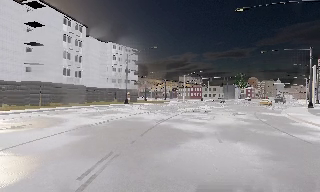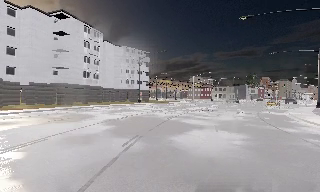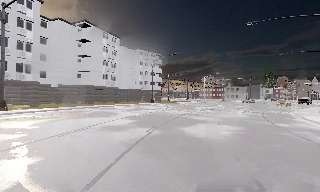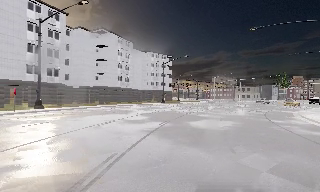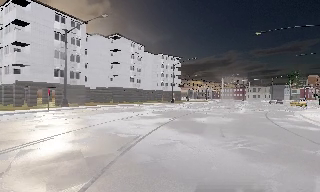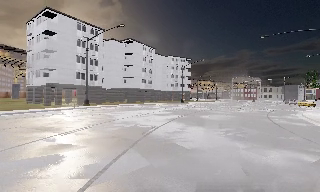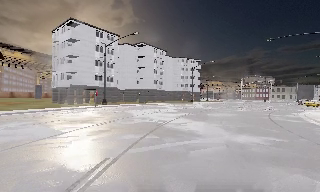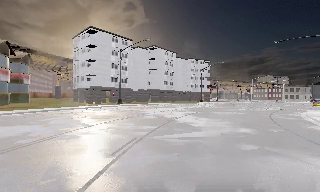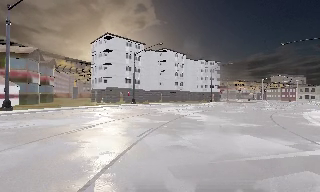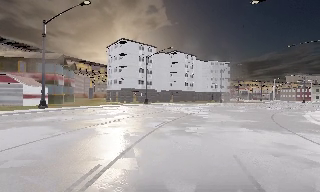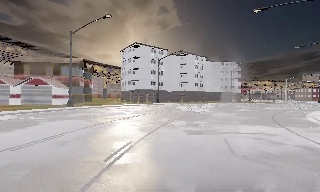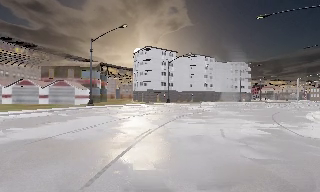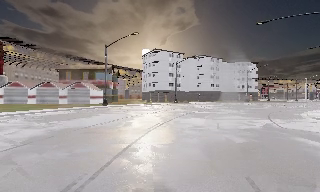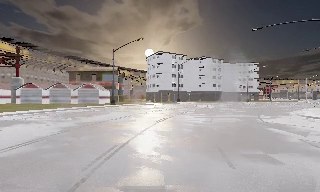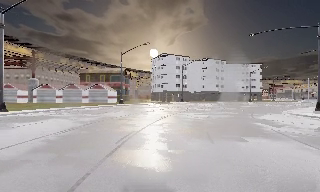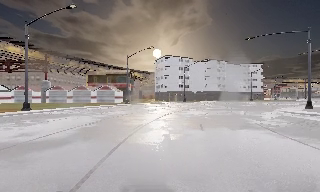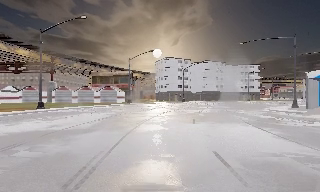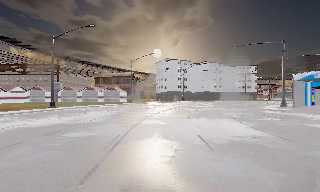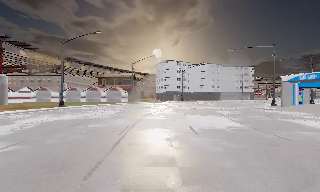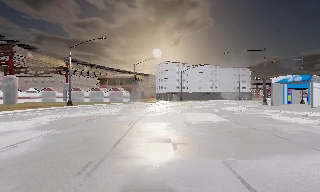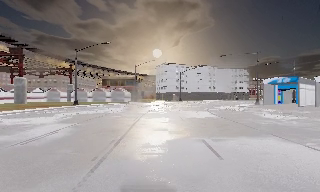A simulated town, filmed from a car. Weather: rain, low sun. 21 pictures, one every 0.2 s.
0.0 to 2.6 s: The scene slides to the right, as the camera pans about 45 degrees to its left. It travels backward, about 30 m.
2.6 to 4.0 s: The camera travels backward, about 15 m, so what stands in front gets smaller.
The film runs backward here.
